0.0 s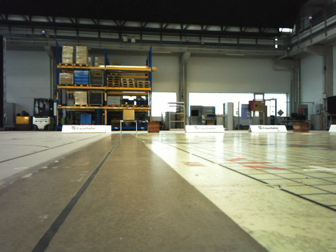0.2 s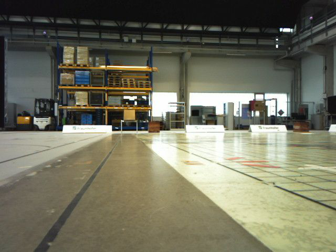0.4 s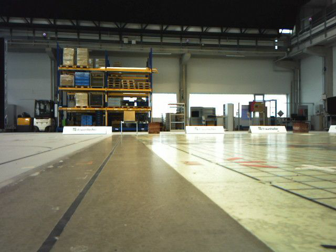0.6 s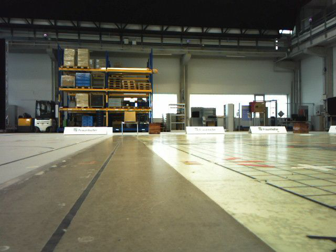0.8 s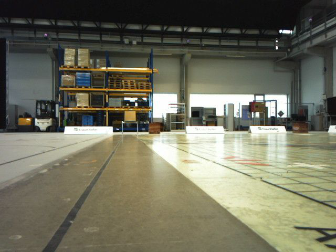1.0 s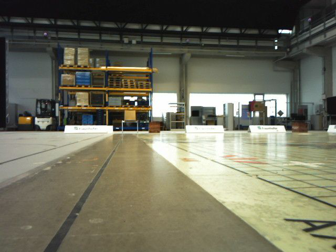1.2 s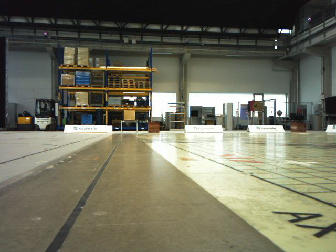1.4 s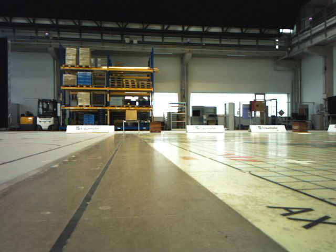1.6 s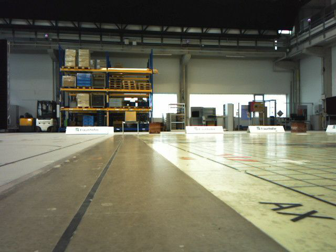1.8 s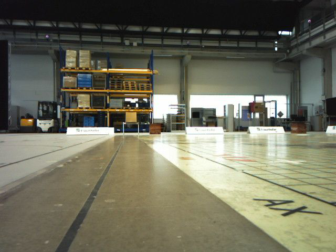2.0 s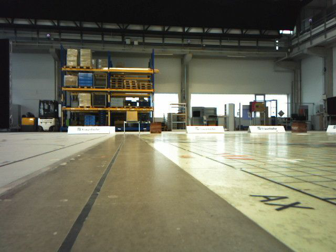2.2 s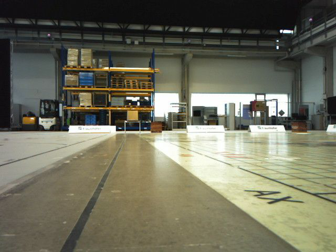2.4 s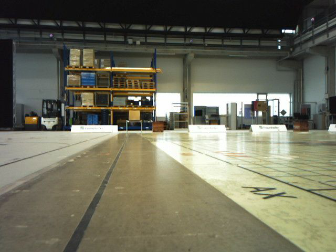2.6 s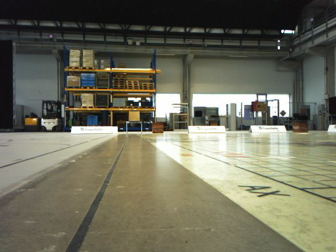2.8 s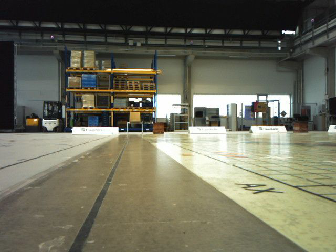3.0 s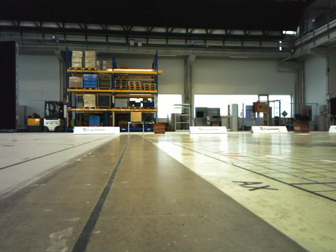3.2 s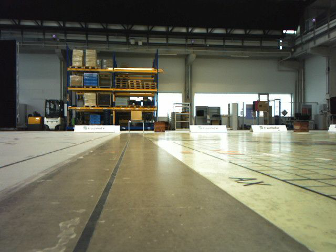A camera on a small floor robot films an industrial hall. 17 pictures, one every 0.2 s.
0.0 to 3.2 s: The camera travels backward, about 0.6 m, so what stands in front gets smaller.
The film runs backward here.
